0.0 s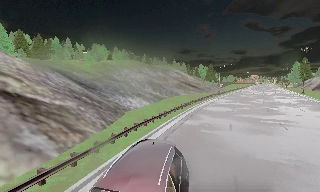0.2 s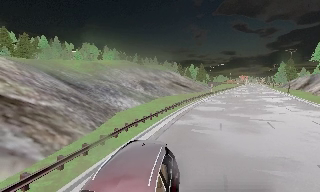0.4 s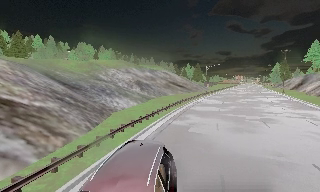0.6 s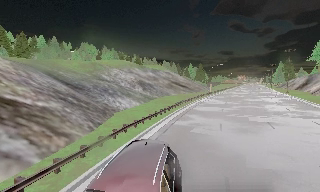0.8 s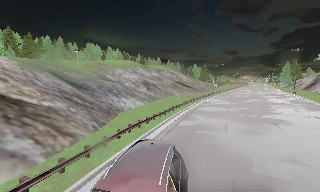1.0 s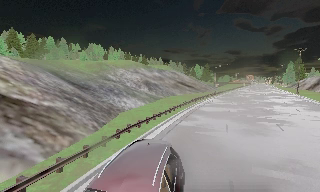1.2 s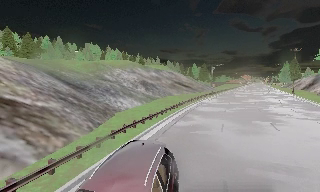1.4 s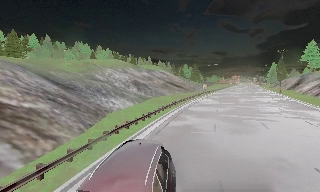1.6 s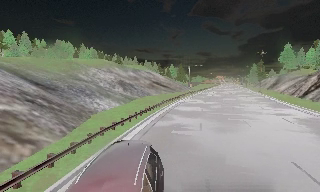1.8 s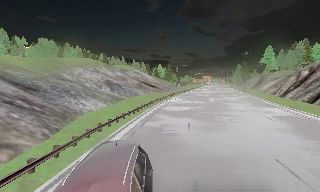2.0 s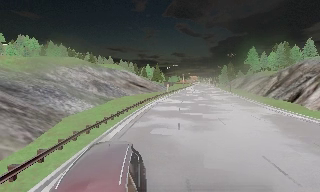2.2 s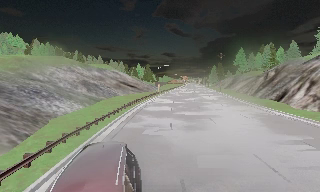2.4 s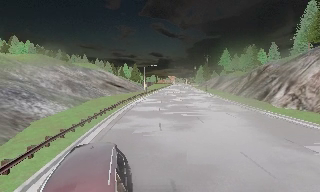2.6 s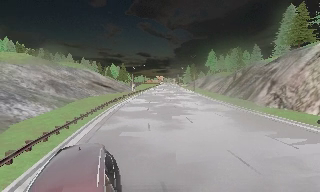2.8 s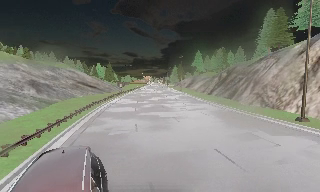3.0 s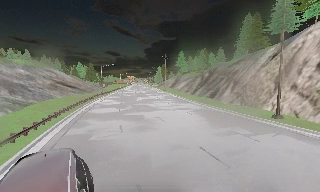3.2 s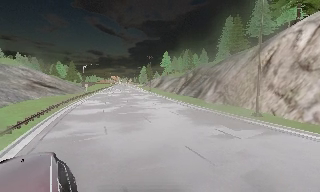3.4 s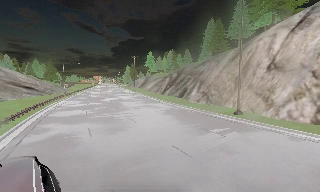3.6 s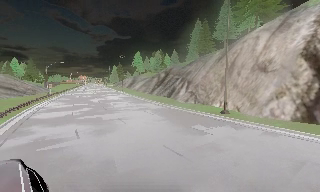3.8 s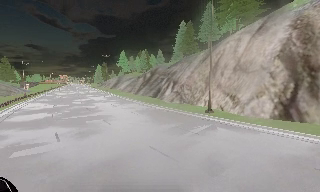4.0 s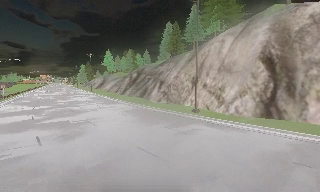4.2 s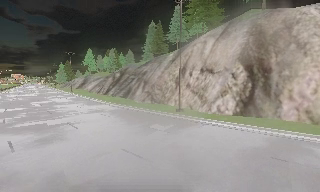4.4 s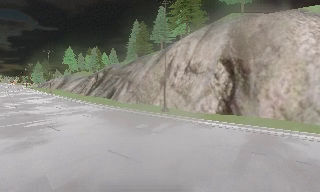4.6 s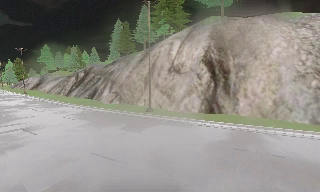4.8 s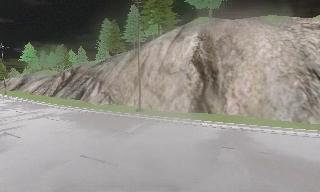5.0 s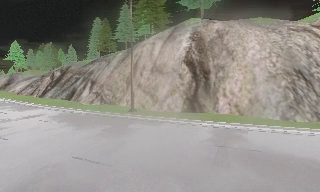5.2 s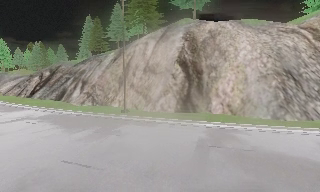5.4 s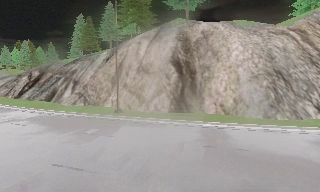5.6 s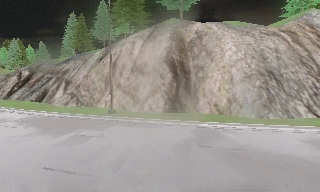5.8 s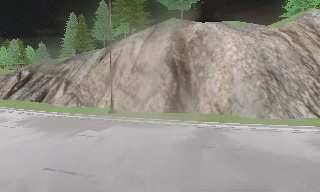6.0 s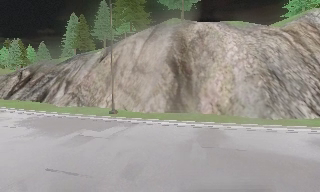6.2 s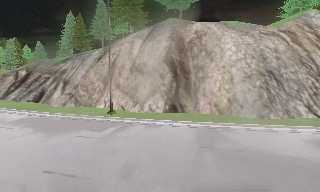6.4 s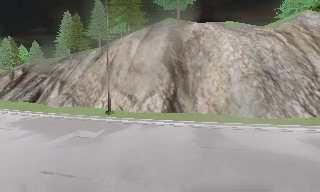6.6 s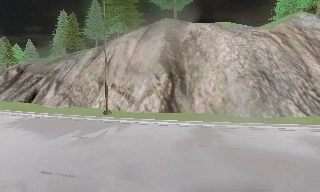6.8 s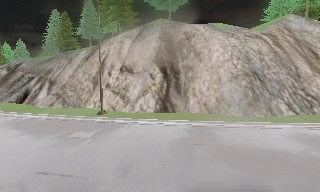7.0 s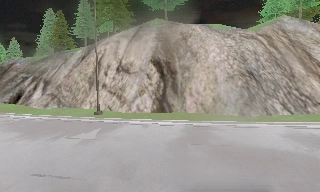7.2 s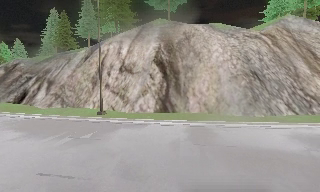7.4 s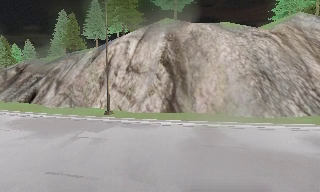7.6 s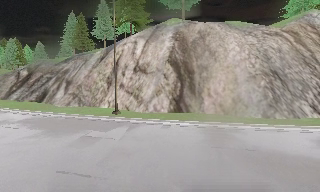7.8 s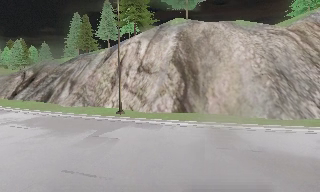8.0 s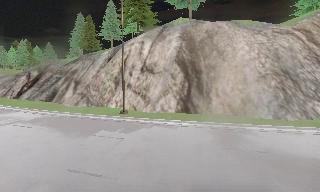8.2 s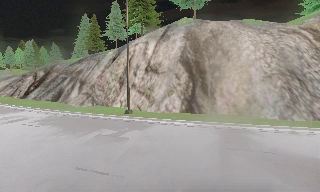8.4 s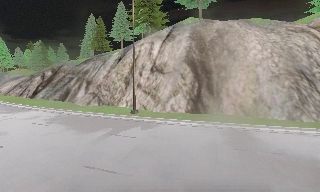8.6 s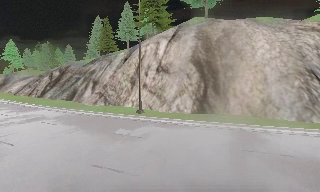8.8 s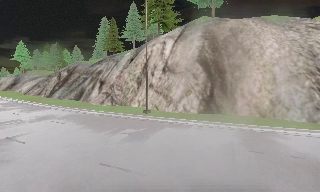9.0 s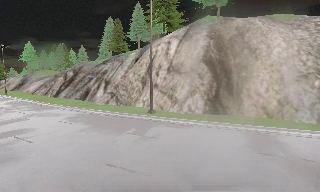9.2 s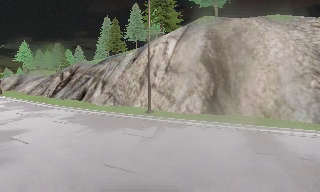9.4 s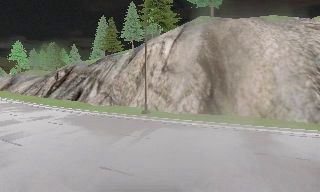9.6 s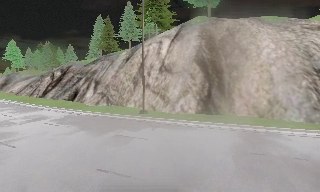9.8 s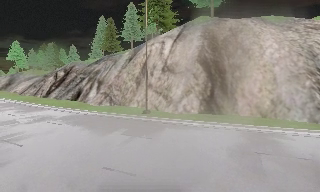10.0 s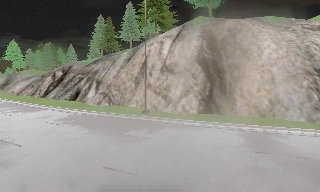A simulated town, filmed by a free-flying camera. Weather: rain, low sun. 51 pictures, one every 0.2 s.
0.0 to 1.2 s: The camera shifts only a little, or ends up much as it began.
1.2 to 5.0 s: The camera pans to its right, which is clockwise from overhead, by about 90 degrees. It travels to its left and forward, about 1.5 m.
5.0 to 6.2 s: The camera travels forward, about 0.5 m, so what stands in front looms larger.
6.2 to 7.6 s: The camera travels to its left, about 0.5 m, so close, fixed things drift to the right.
7.6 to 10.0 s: The camera travels to its left, about 1 m, so close, fixed things drift to the right.
The film runs backward here.
